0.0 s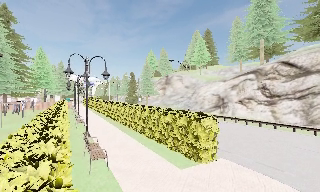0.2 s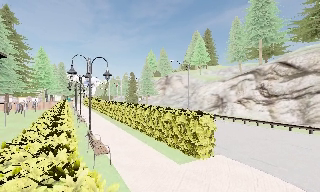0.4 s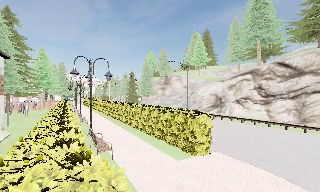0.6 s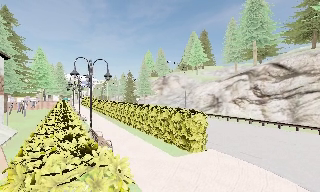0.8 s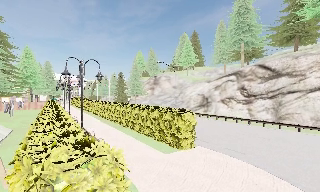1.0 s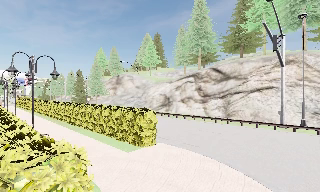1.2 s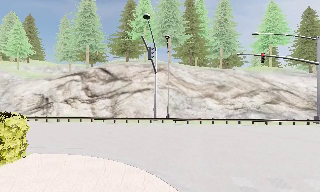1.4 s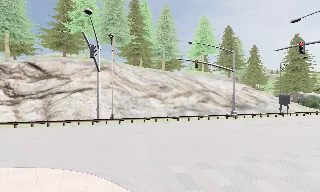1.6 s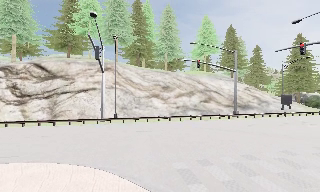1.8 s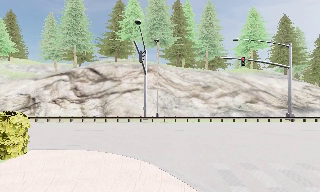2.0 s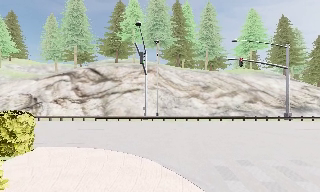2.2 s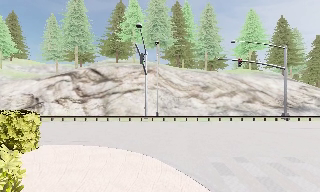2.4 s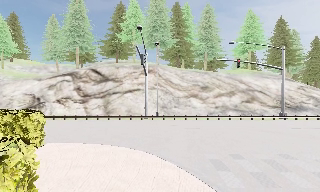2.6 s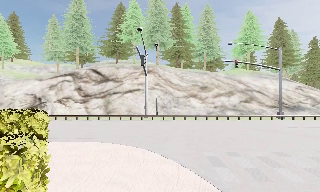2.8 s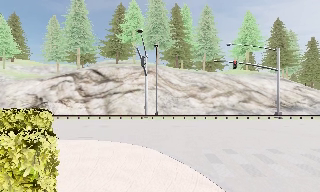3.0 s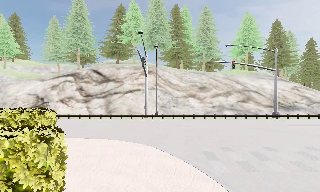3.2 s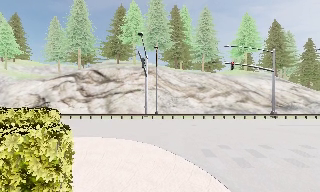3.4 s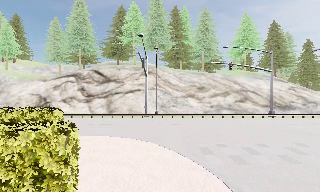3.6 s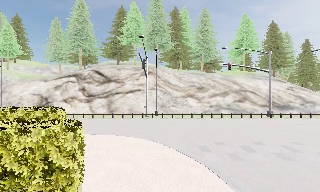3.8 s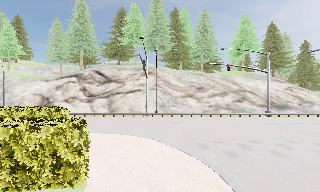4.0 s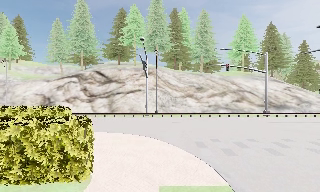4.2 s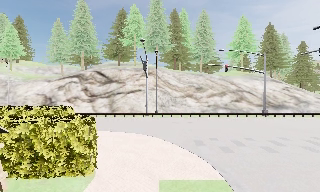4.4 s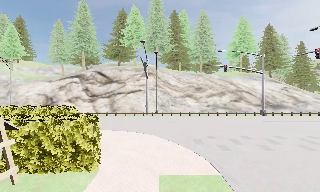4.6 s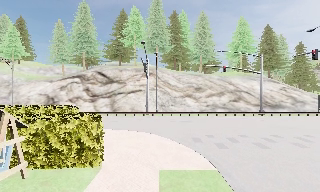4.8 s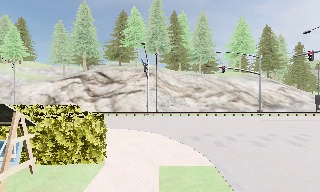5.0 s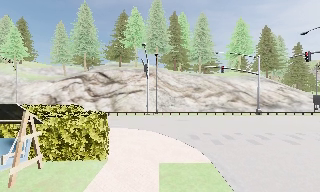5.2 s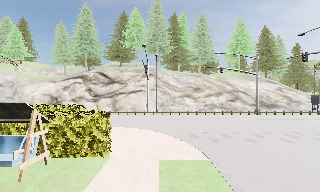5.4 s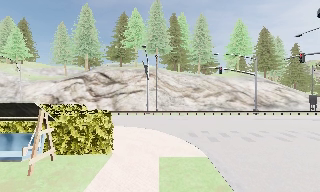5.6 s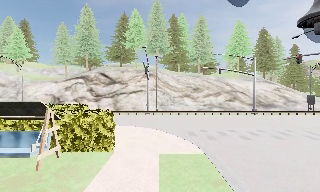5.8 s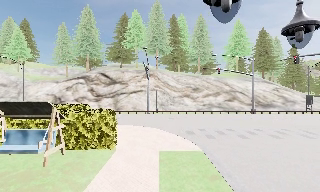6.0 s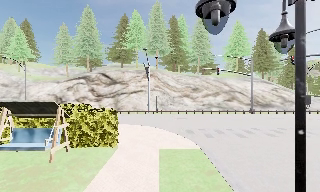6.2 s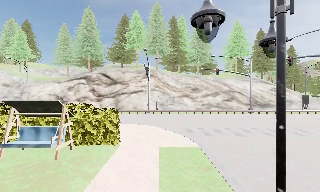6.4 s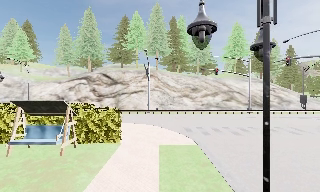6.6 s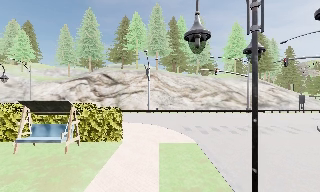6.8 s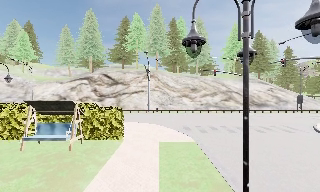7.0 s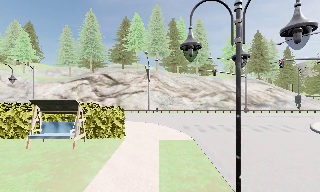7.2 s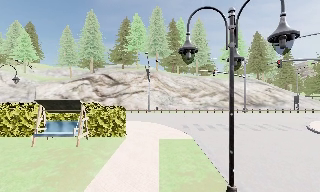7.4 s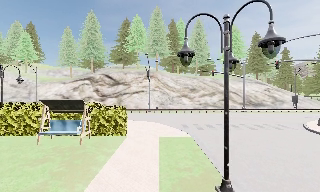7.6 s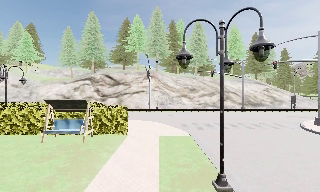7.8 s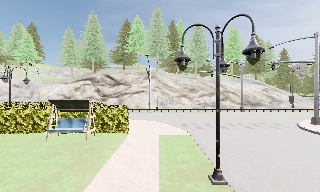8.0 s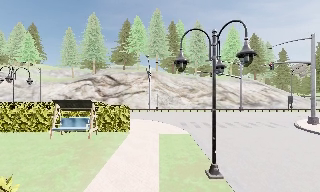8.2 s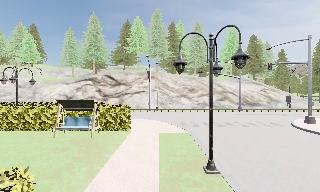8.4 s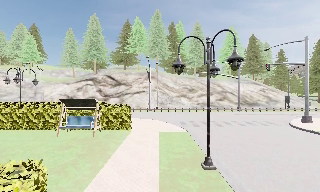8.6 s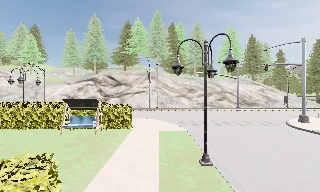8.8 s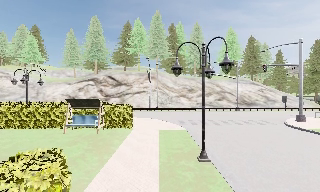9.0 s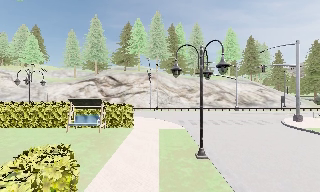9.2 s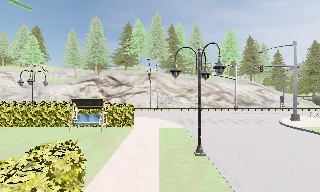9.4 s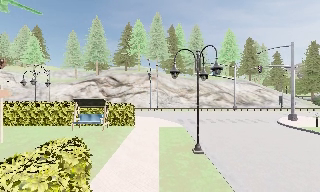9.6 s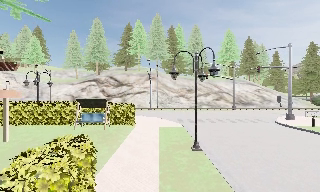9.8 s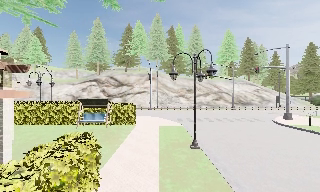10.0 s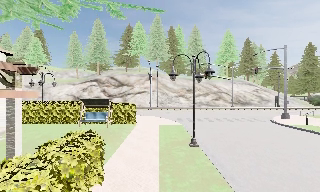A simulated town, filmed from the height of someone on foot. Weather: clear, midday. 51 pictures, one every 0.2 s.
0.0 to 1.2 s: The camera swings to its right by about 55 degrees, and the scene slides to the left. It travels backward, about 2 m.
1.2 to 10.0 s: The camera travels backward, about 14 m, so what stands in front gets smaller.
The film runs backward here.
